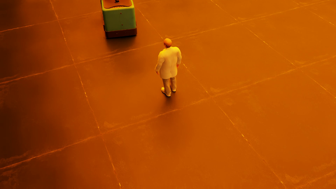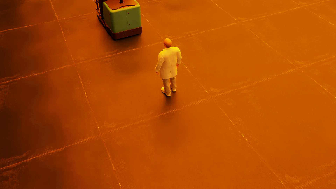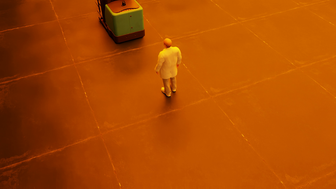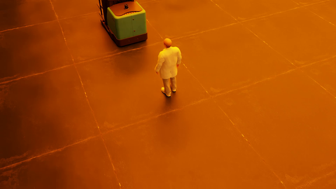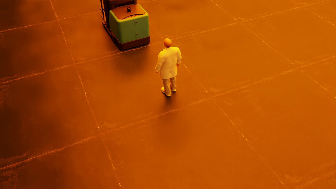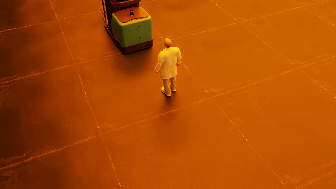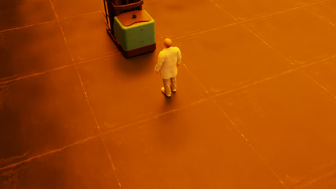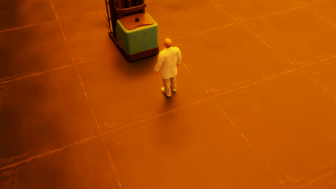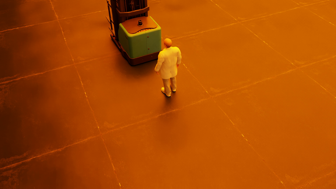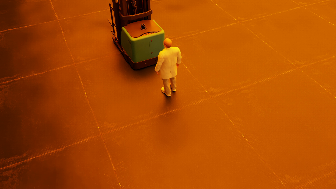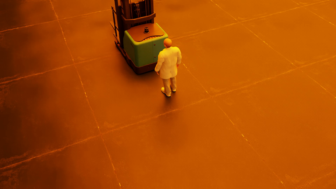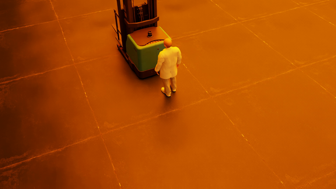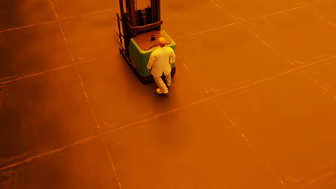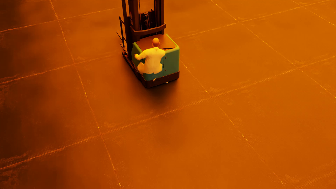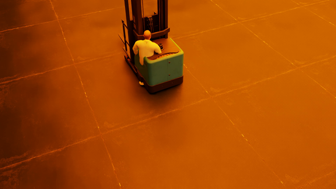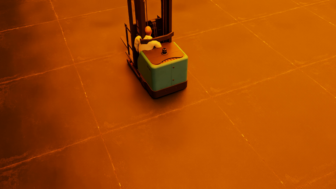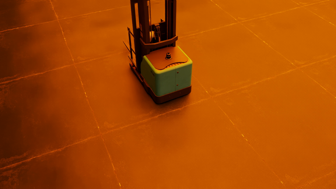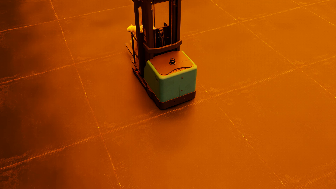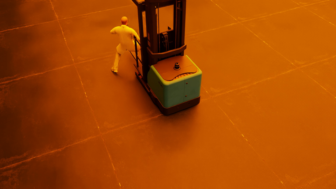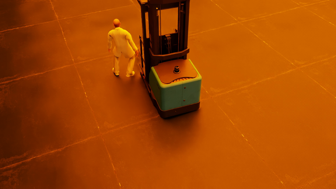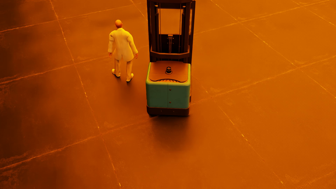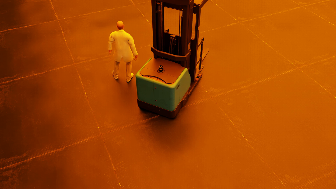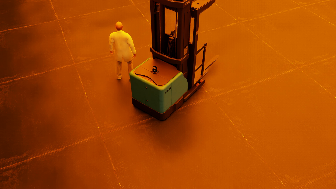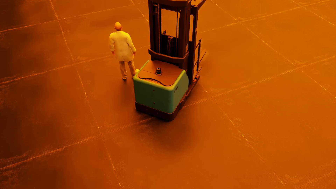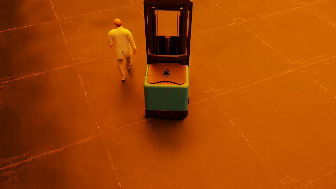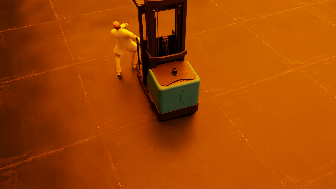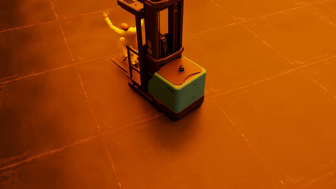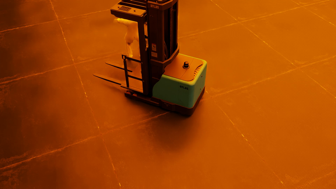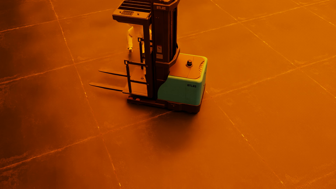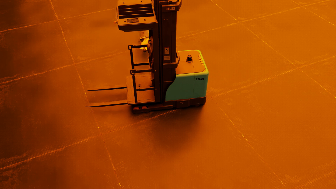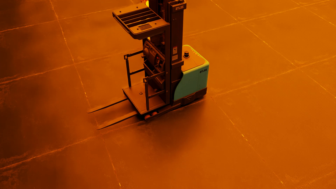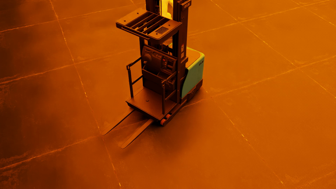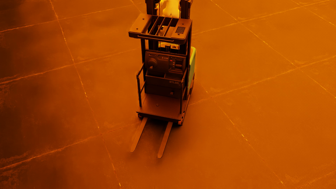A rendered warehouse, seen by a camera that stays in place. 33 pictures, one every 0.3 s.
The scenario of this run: Near miss between a forklift and a person.
